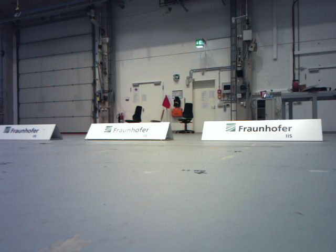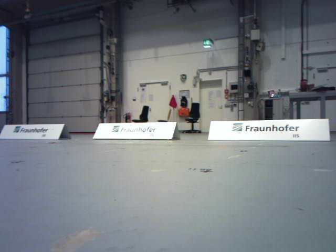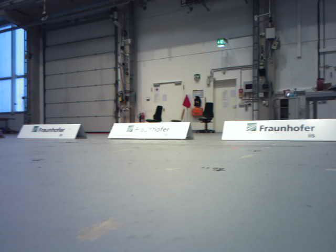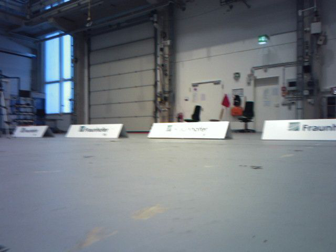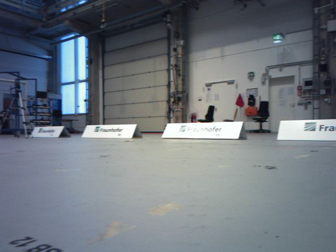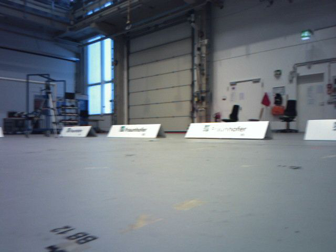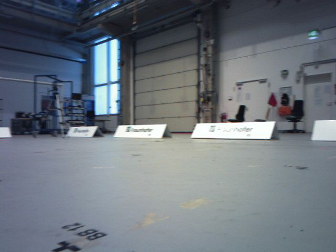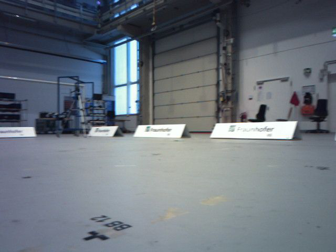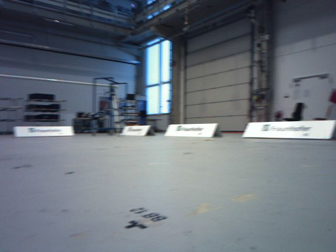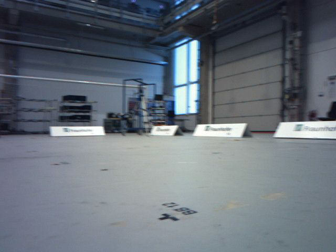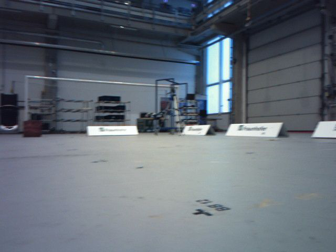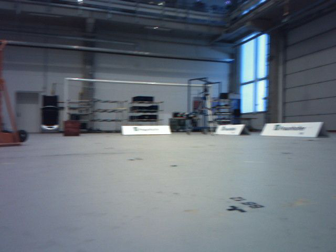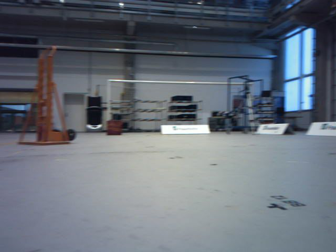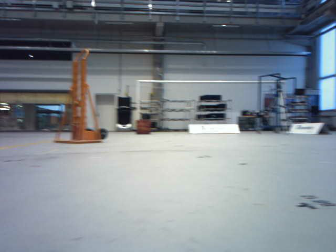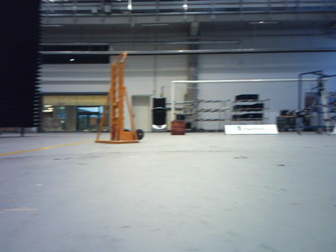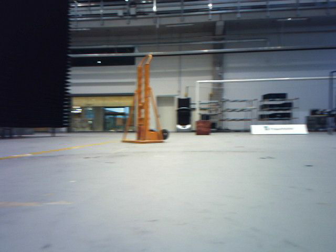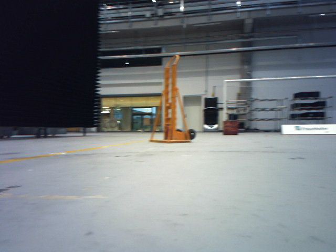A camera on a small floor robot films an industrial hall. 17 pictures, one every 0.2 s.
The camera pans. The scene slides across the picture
to the right.
The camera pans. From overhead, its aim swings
counterclockwise.
0.0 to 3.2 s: The camera pans to its left, which is counterclockwise from overhead, by about 80 degrees. It travels backward, about 0.6 m.
The film runs backward here.
